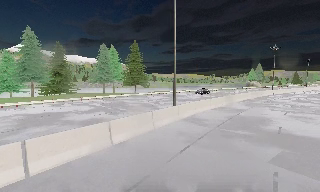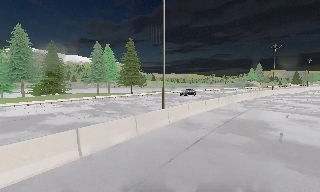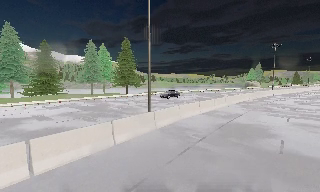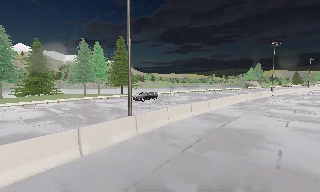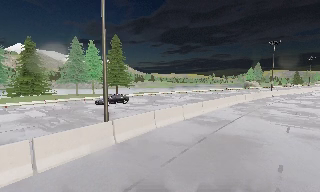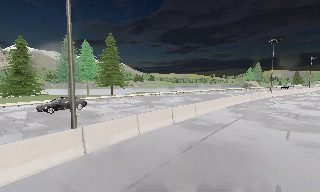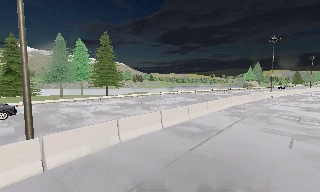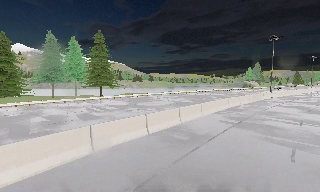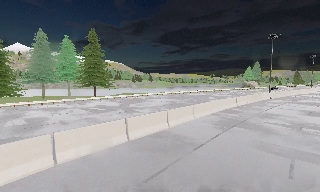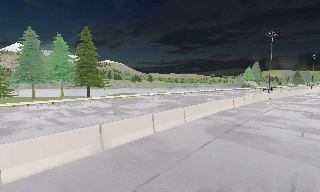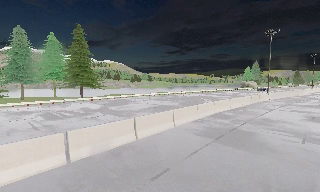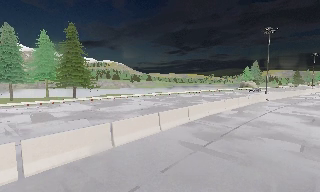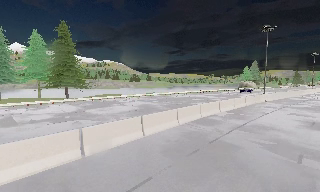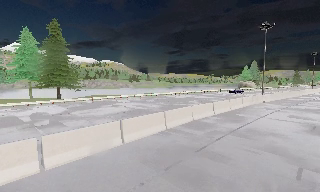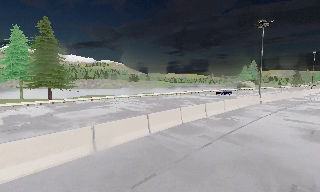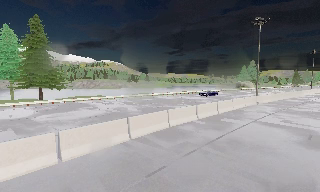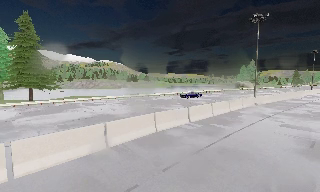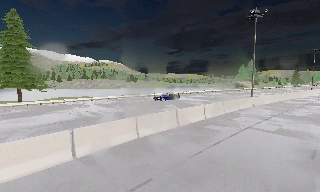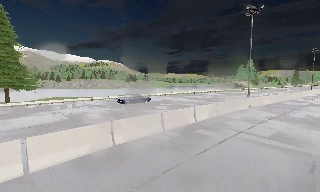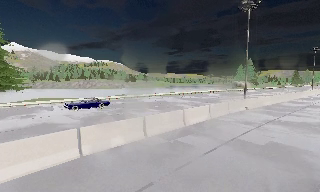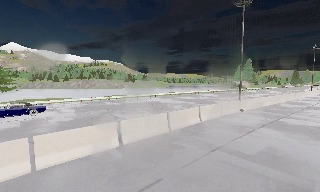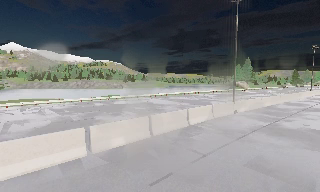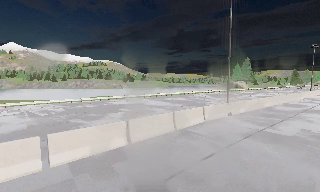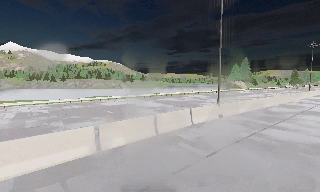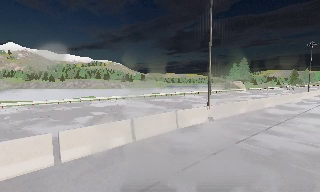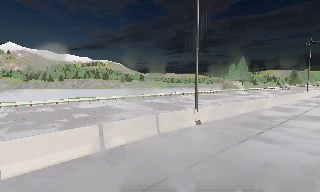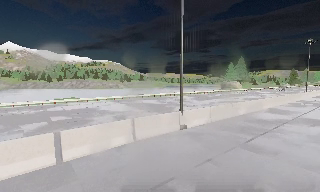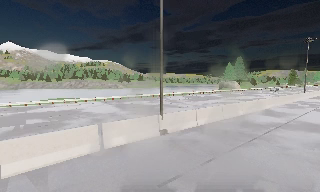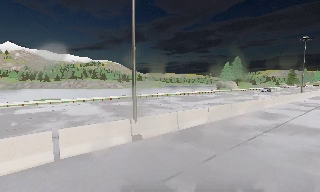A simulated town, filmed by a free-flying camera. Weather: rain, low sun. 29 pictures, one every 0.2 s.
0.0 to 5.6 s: The camera travels forward and to its right, about 45 m, so what stands in front looms larger.
The film runs forward here.
